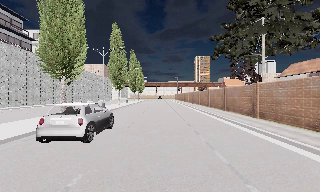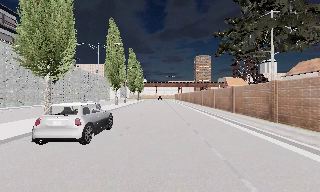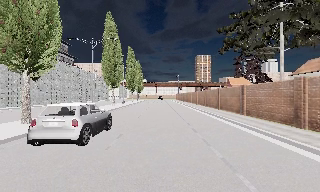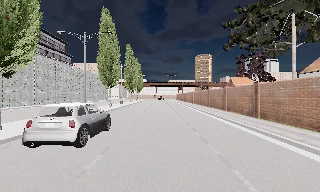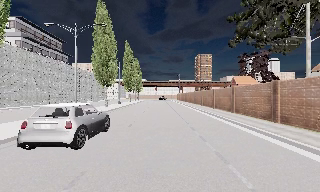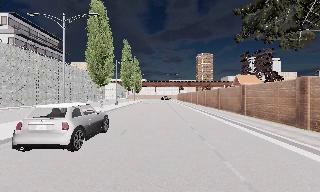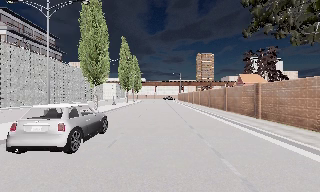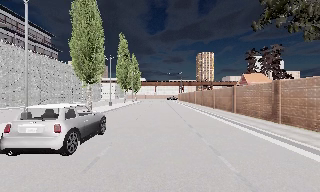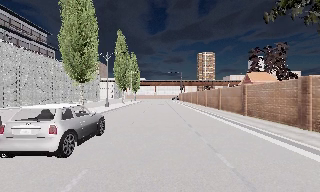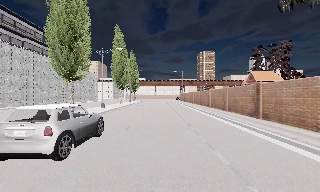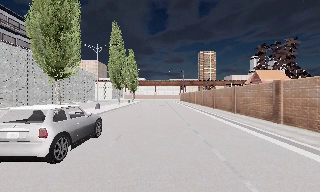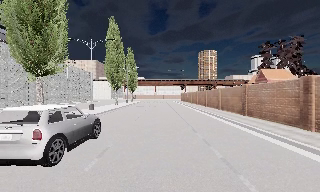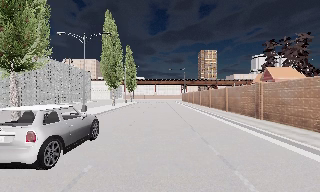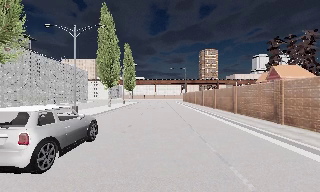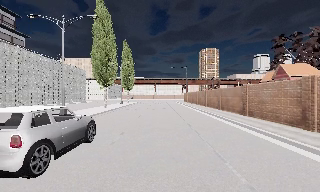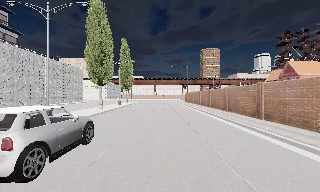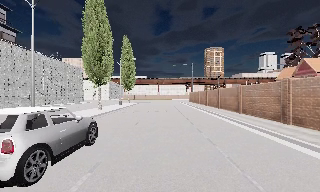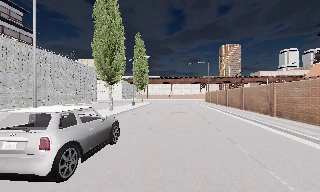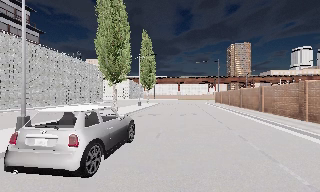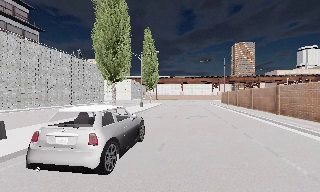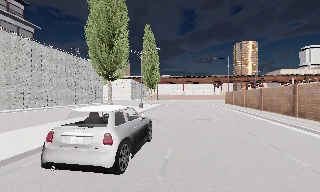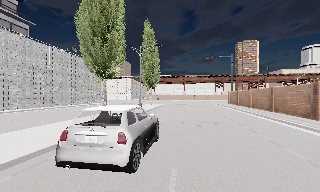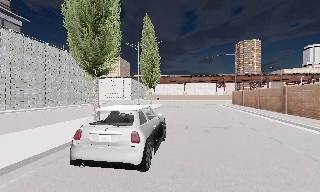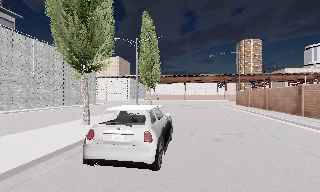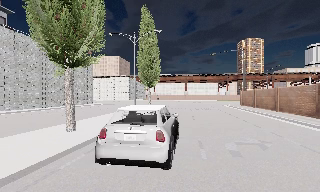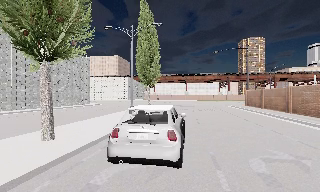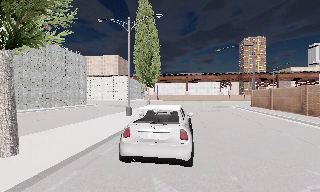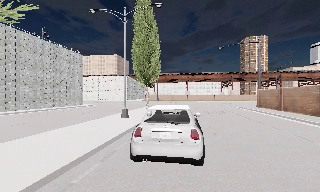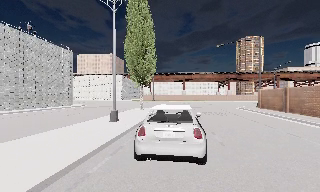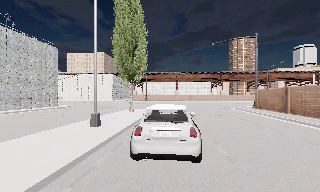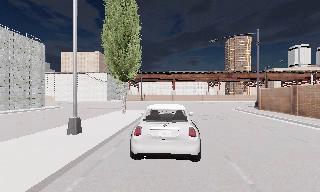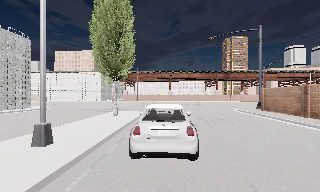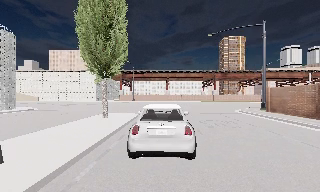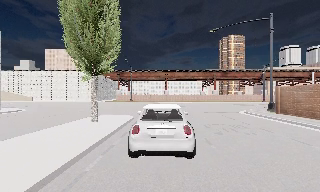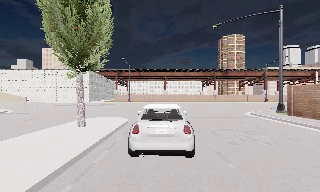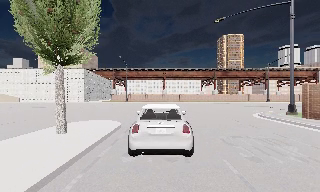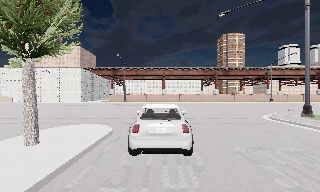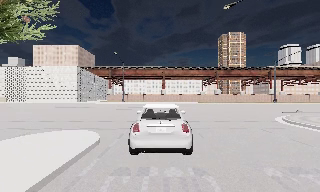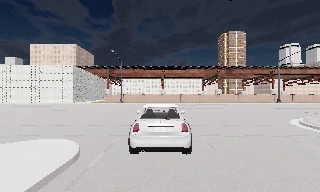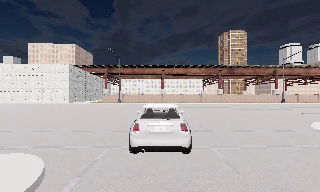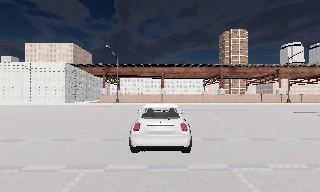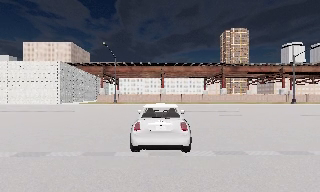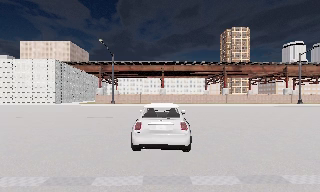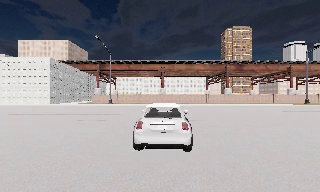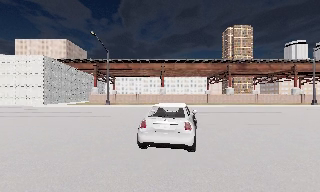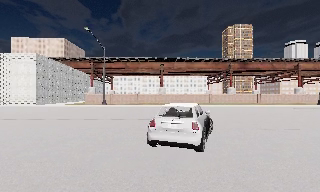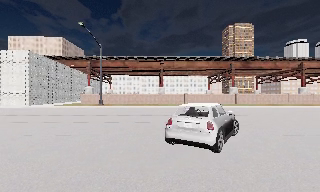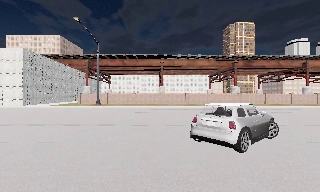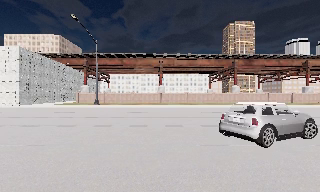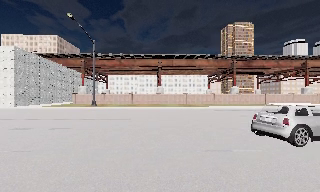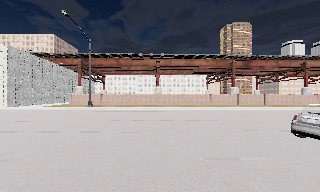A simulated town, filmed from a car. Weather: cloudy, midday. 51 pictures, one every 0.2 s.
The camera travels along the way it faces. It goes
forward.
0.0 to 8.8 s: The camera travels forward, about 70 m, so what stands in front looms larger.
8.8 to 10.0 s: The camera travels forward, about 5 m, so what stands in front looms larger. It loses speed.
The film runs forward here.
